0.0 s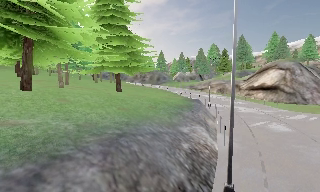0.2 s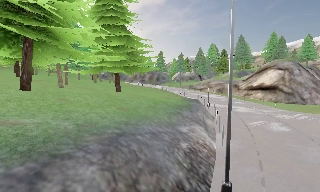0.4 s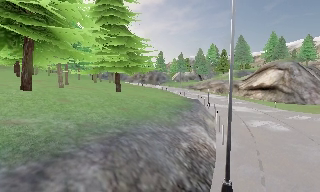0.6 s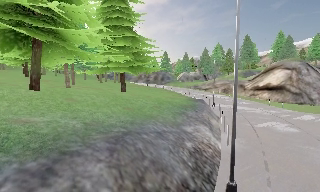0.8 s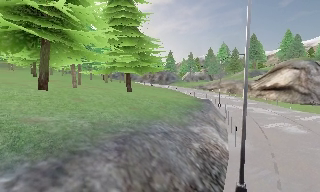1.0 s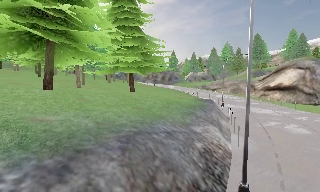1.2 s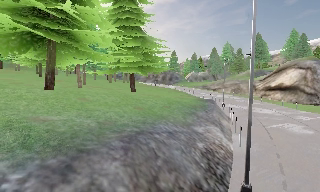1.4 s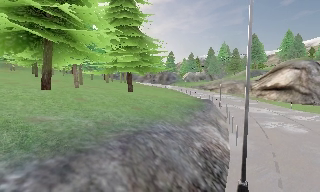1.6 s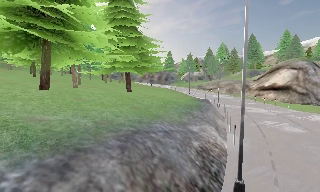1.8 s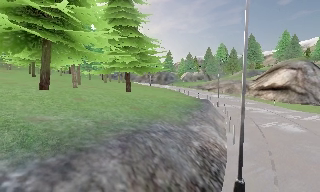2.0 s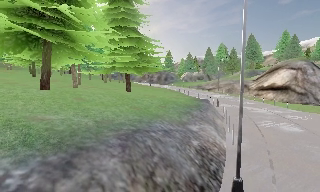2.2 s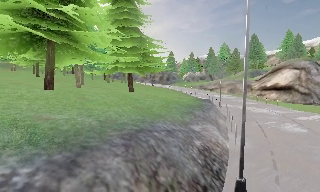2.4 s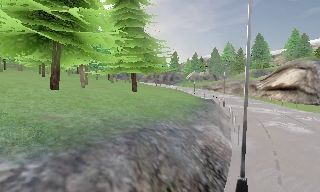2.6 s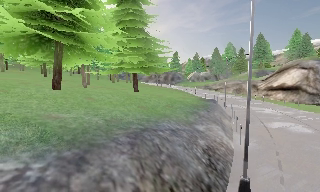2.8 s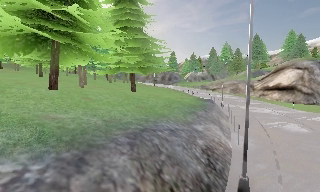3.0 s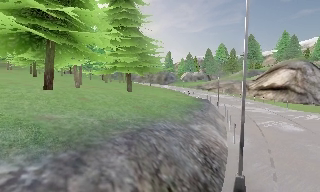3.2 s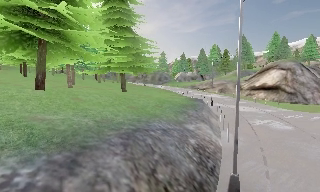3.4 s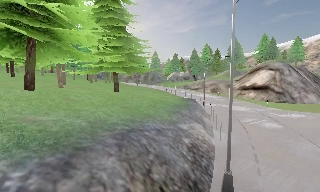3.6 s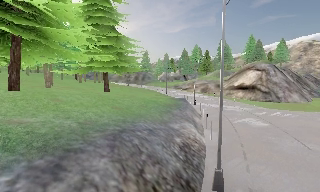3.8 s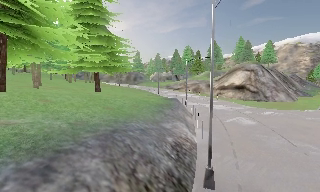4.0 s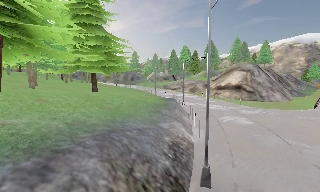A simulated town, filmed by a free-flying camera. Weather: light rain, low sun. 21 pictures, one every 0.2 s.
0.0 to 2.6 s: The camera travels backward, about 0.5 m, so what stands in front gets smaller.
2.6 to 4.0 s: The camera swings to its right by about 15 degrees, and the scene slides to the left.
The film runs forward here.
